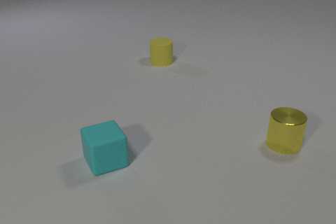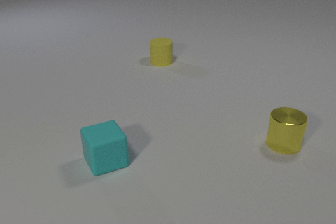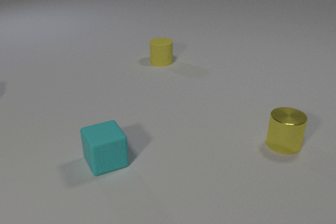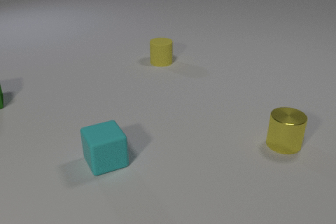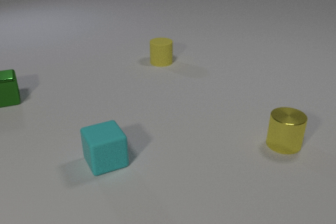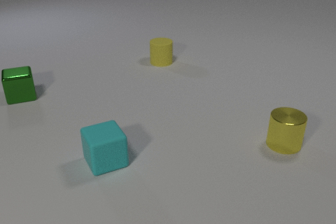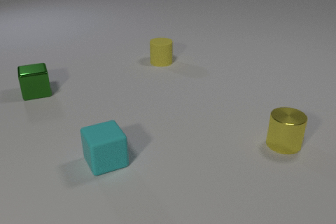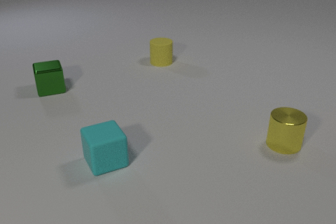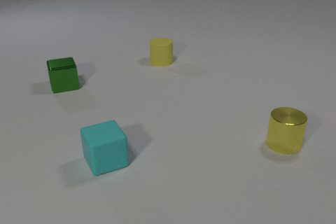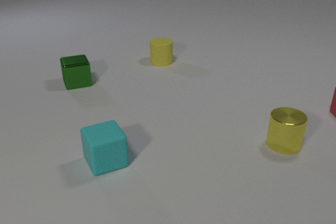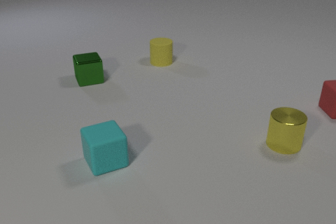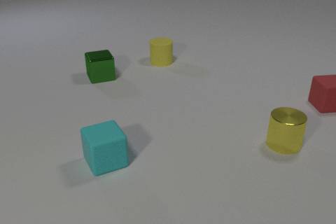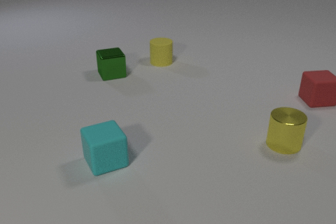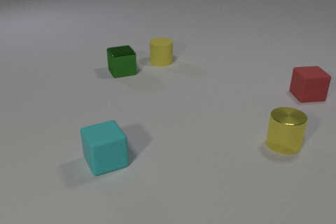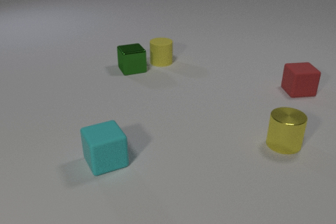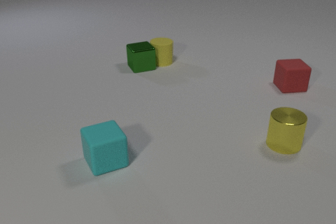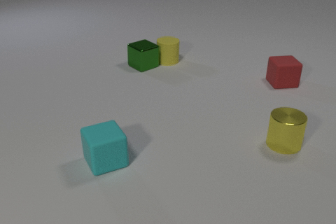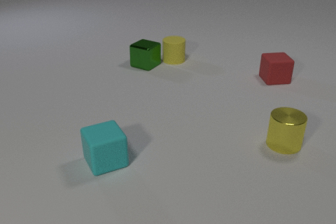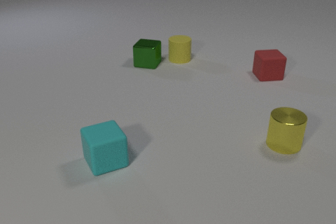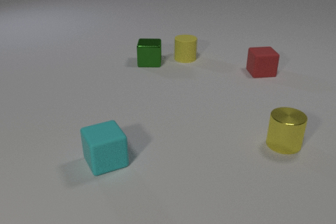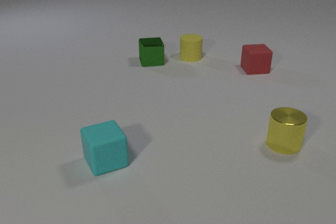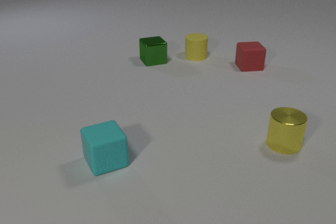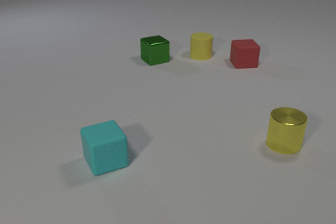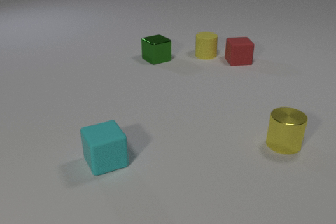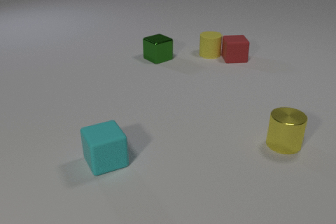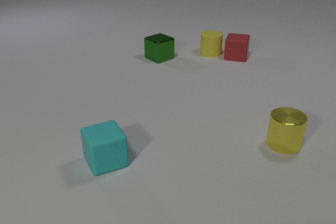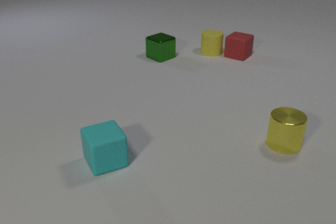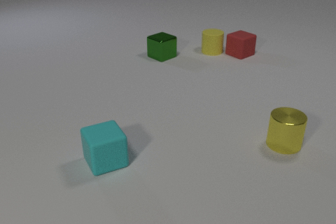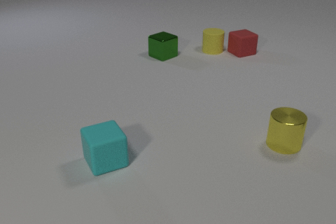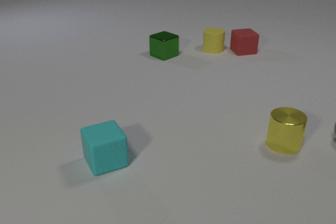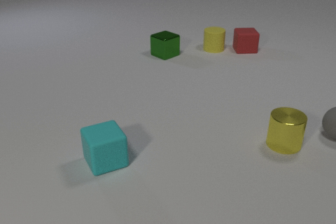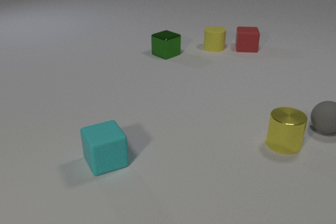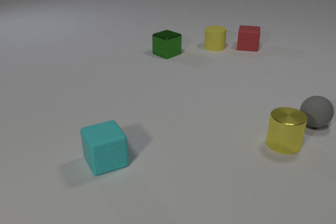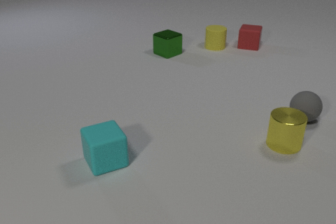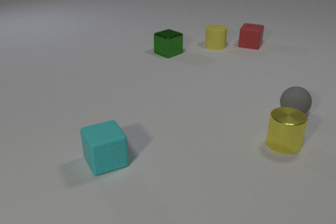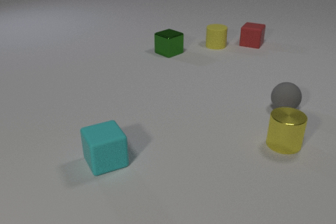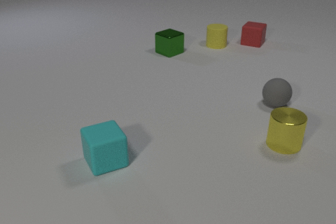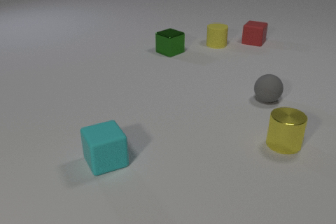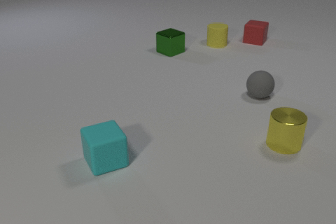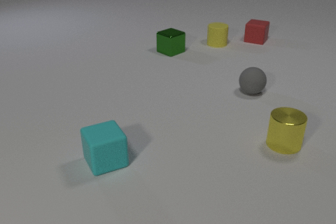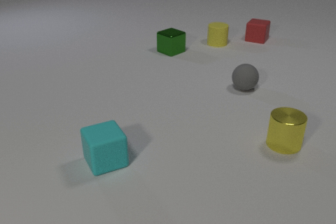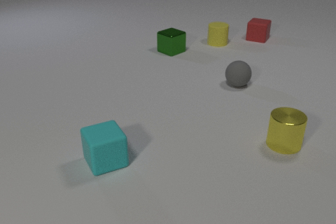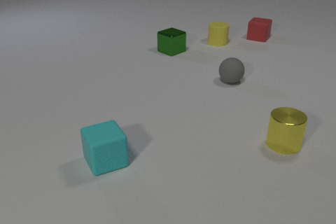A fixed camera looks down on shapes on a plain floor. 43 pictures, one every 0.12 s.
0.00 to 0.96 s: The green metal cube comes in at the left edge, slides to the right.
0.96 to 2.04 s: The green metal cube slides to the right and away from the camera, spins so that its near face slides to the right, counterclockwise seen from above. The yellow rubber cylinder slides to the right. The red rubber cube comes in at the right edge, slides to the left and away from the camera. The green metal cube and the yellow rubber cylinder collide.
2.04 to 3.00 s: The green metal cube slides away from the camera and to the right, spins so that its near face slides to the right, counterclockwise seen from above. The yellow rubber cylinder slides to the right and away from the camera. The red rubber cube slides away from the camera and to the left, spins clockwise seen from above by about 30 degrees, its near face sliding to the left. The yellow rubber cylinder and the red rubber cube collide.
3.00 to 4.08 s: The green metal cube slides away from the camera and to the right. The yellow rubber cylinder slides away from the camera. The gray rubber sphere comes in at the right edge, rolls to the left and away from the camera. The red rubber cube slides away from the camera, spins clockwise seen from above by about 90 degrees, its near face sliding to the left.
4.08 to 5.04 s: The green metal cube slides away from the camera. The yellow rubber cylinder slides away from the camera. The gray rubber sphere rolls to the left and away from the camera. The red rubber cube slides away from the camera.
What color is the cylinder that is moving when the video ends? yellow.
What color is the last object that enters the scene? gray.
Are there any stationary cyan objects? yes.
